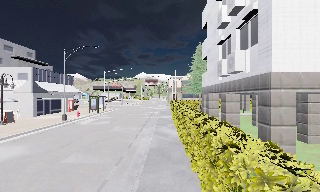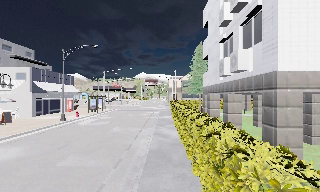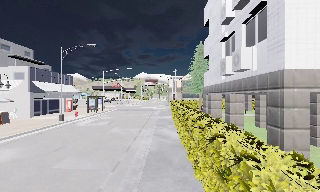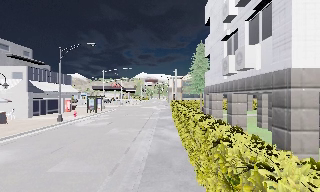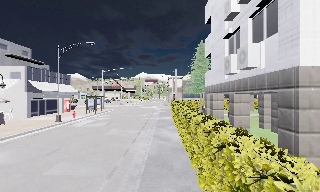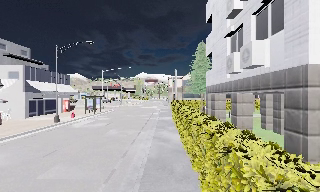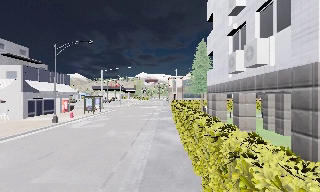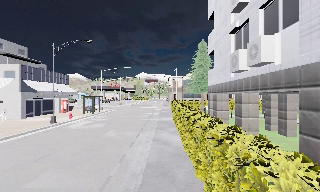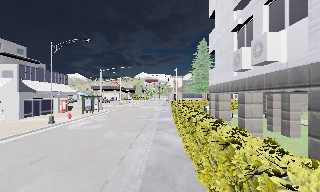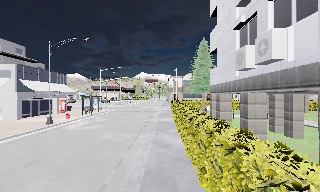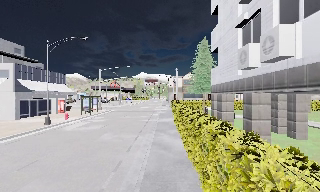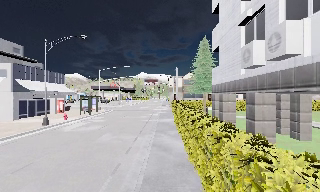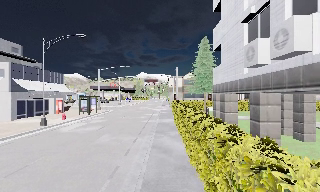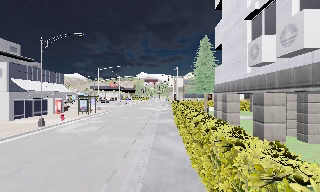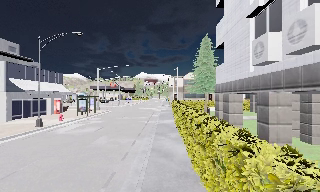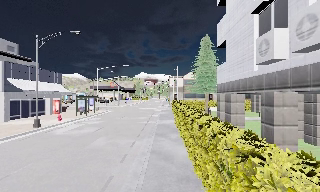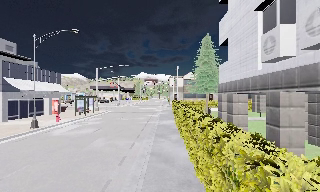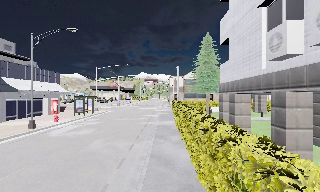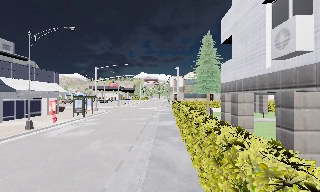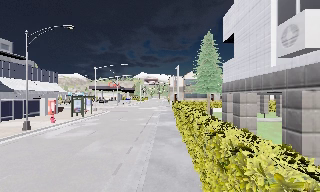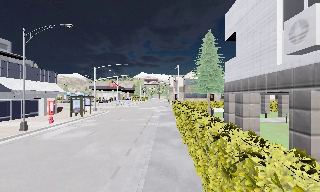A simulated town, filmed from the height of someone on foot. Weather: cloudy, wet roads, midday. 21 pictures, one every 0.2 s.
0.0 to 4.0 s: The camera travels forward, about 5 m, so what stands in front looms larger.
The film runs forward here.
